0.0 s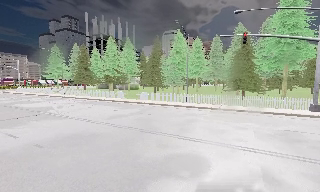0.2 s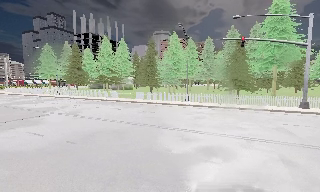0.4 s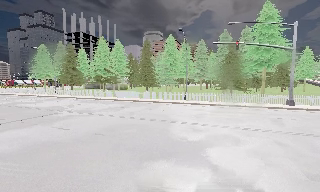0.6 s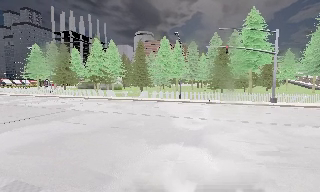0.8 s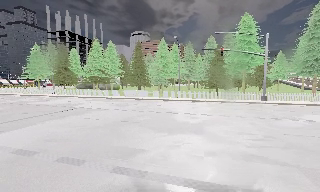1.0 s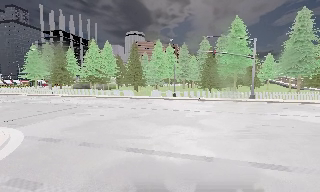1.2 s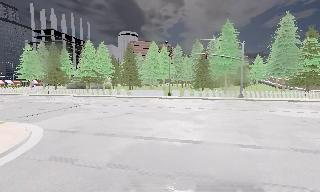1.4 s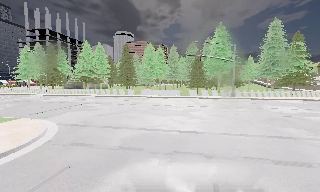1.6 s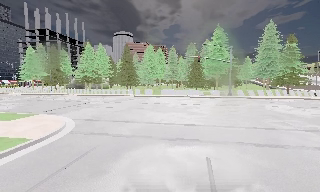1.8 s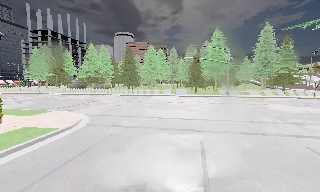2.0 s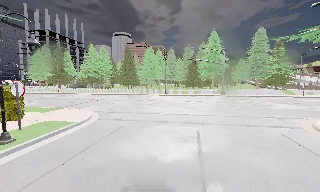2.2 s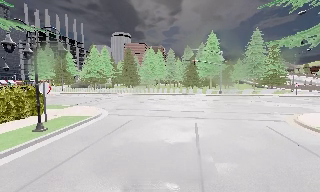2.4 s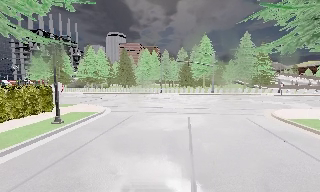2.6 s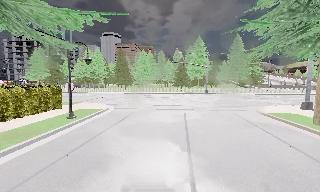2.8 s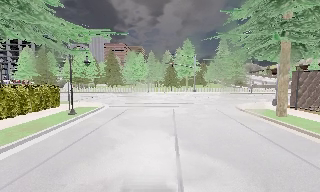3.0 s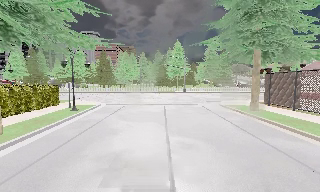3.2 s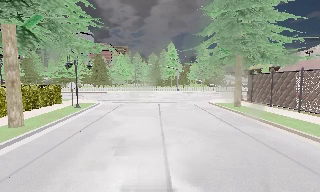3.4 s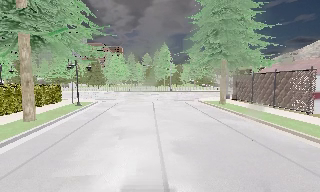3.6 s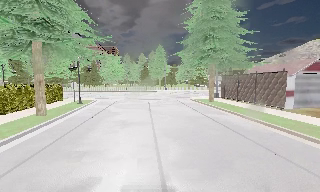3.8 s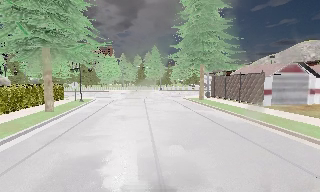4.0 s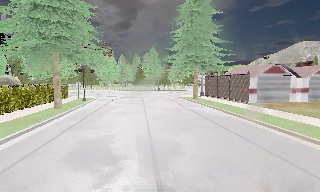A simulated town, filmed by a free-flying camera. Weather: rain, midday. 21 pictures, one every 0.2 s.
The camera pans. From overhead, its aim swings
clockwise.
0.0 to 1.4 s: The camera pans to its right, which is clockwise from overhead, by about 20 degrees. It travels backward and to its left, about 10 m, so what stands in front gets smaller.
1.4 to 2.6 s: The camera travels backward, about 9 m, so what stands in front gets smaller.
2.6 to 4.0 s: The scene slides to the left, as the camera pans about 15 degrees to its right. It travels backward, about 11 m, so what stands in front gets smaller.
The film runs backward here.
